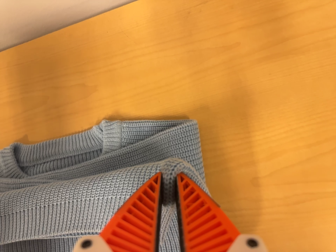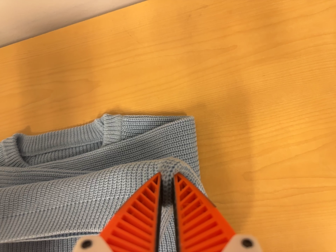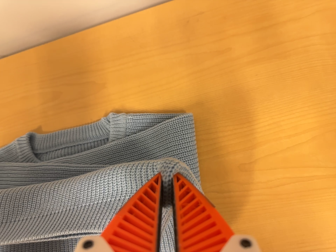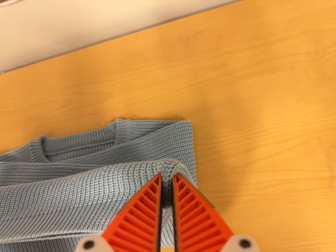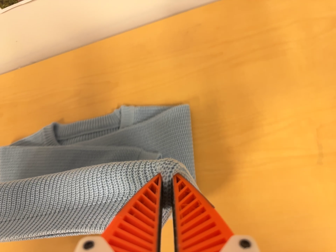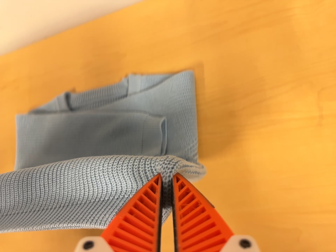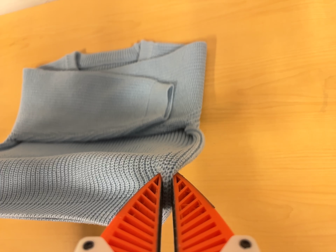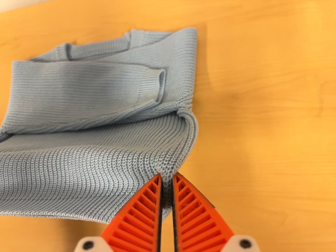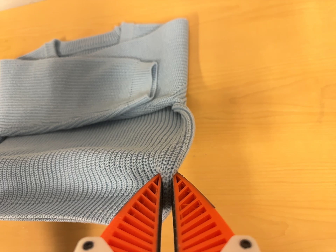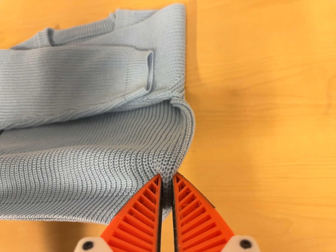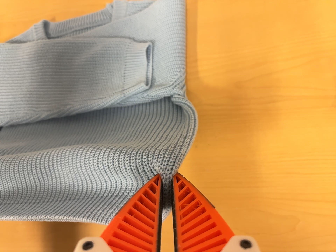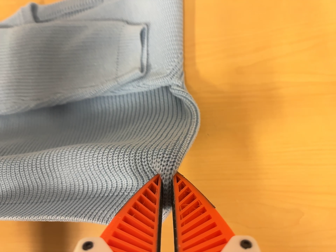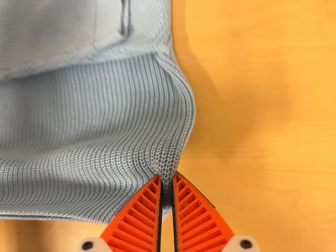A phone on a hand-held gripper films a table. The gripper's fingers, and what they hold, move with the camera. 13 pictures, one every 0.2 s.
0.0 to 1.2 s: The camera travels toward the bottom of its view and backward, about 20 cm, so close, fixed things drift upward. It rolls about its line of sight by about 10 degrees, and the scene rotates clockwise.
1.2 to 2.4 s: The camera travels forward, about 12 cm, so what stands in front looms larger. Its aim tips toward the bottom of its view by about 10 degrees, and the scene shifts upward.
The film runs backward here.
